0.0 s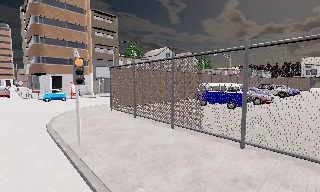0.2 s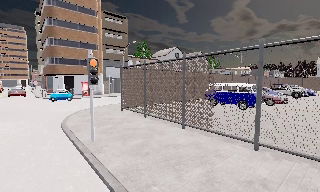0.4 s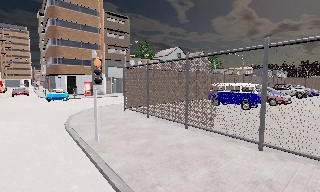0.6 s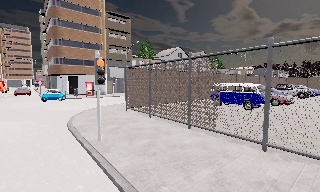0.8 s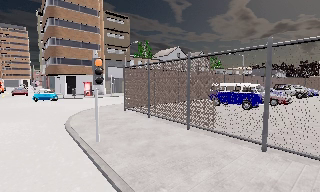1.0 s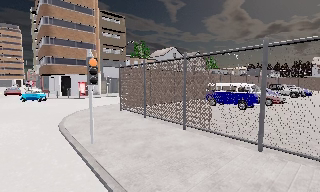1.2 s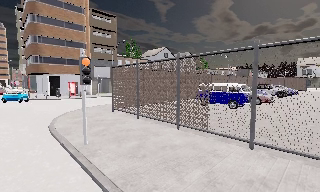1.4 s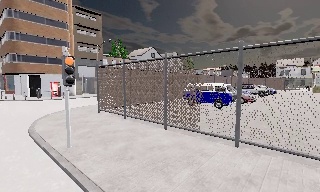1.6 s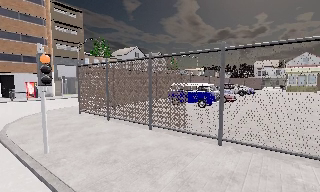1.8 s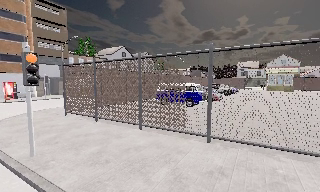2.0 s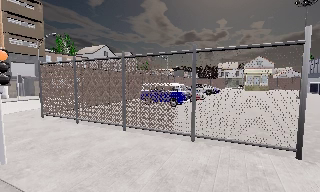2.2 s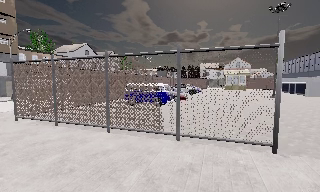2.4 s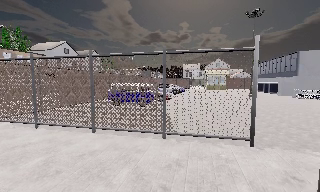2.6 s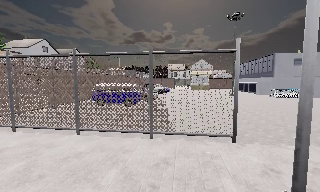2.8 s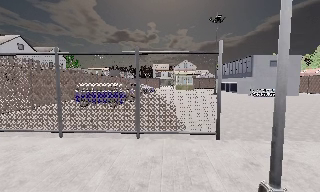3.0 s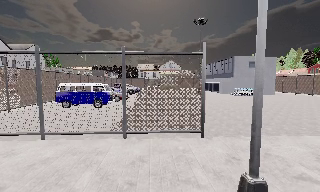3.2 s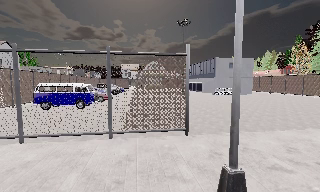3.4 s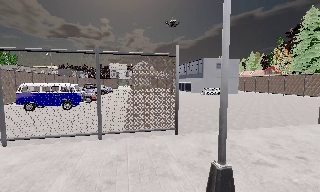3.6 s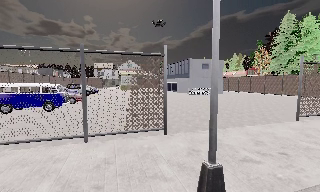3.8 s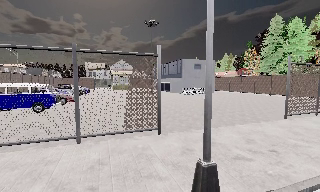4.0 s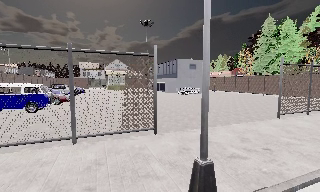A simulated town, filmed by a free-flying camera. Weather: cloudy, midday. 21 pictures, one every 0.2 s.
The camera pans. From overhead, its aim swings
clockwise.
The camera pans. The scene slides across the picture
to the left.
0.0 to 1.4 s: The camera shifts only a little, or ends up much as it began.
1.4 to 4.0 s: The camera pans to its right, which is clockwise from overhead, by about 65 degrees. It travels to its left, about 1 m.
The film runs forward here.
